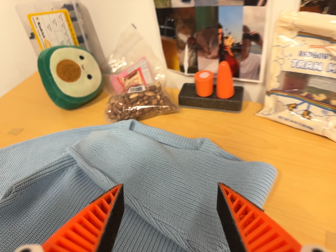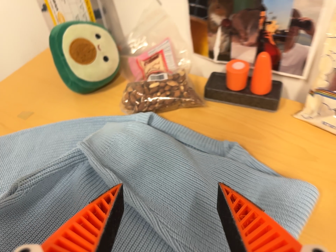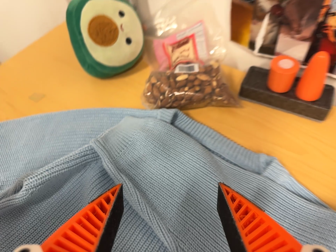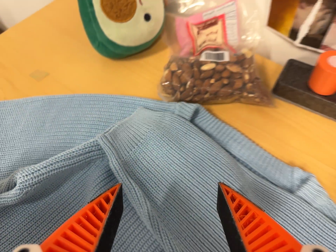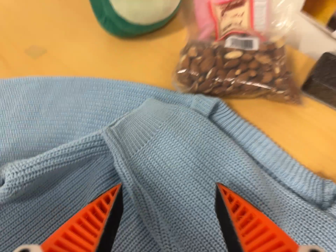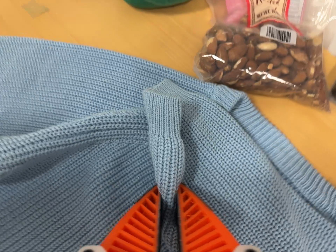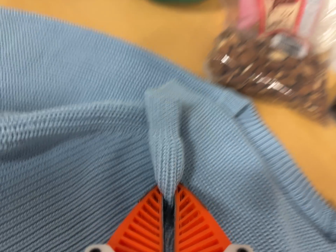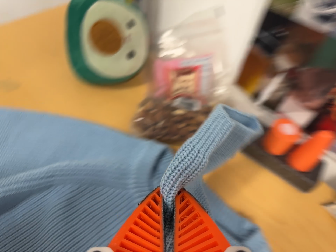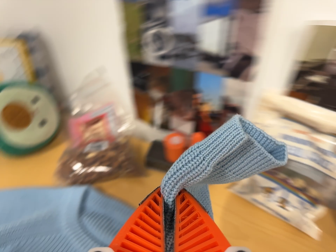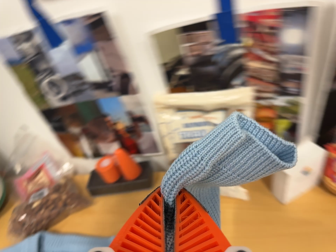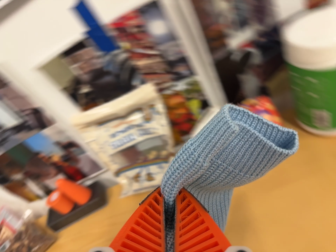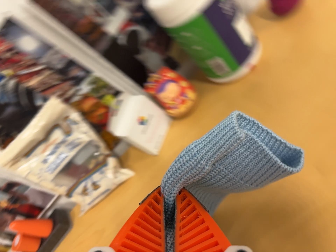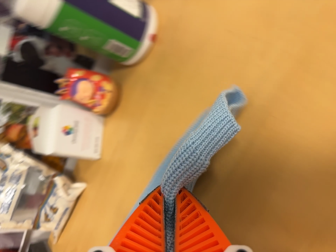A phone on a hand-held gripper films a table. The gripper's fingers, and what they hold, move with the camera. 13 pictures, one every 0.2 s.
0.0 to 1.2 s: The camera travels forward, toward the top of its view and to its left, about 30 cm, so what stands in front looms larger. Its aim tips toward the bottom of its view by about 25 degrees. It rolls about its line of sight by about 30 degrees, and the scene rotates clockwise.
1.2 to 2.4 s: The camera pans to its right by about 25 degrees. It travels to its right, about 60 cm, so close, fixed things drift to the left. Its aim tips toward the top of its view by about 25 degrees, and the scene shifts downward. It rolls about its line of sight by about 110 degrees, and the scene rotates counterclockwise.
The film runs backward here.
